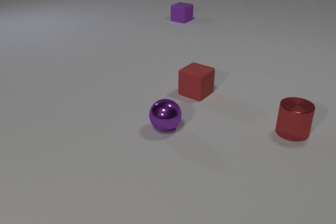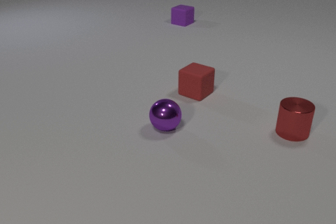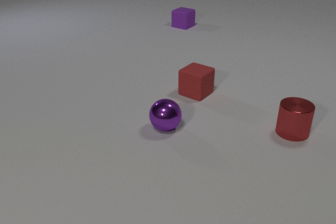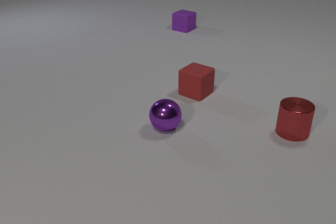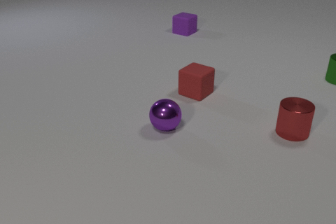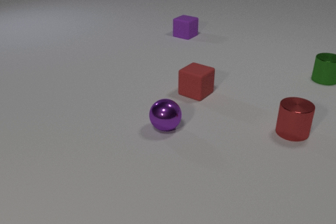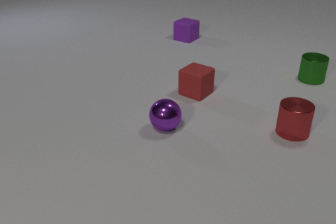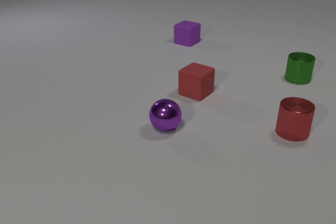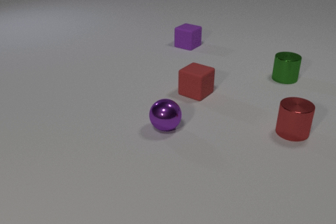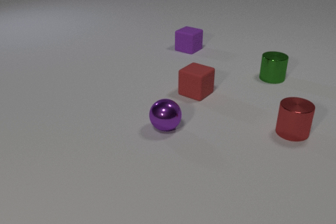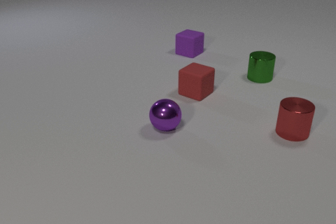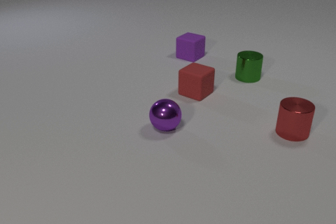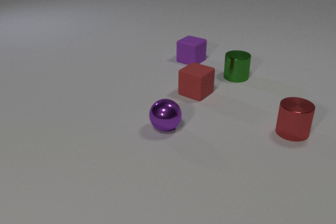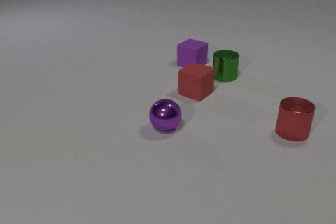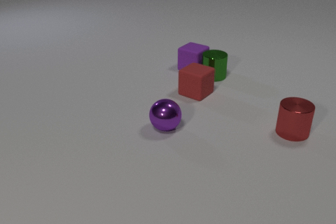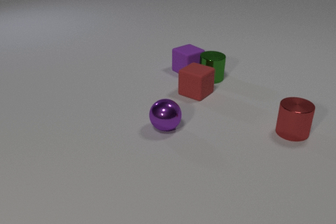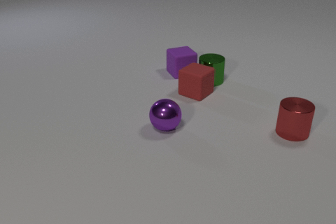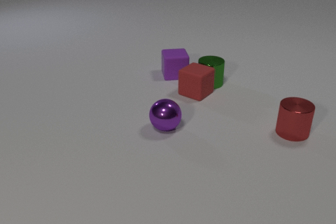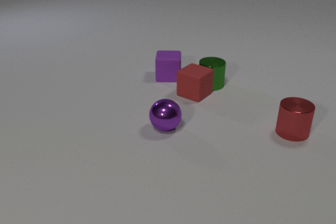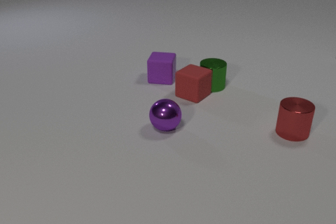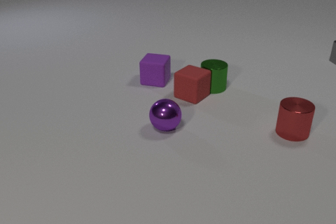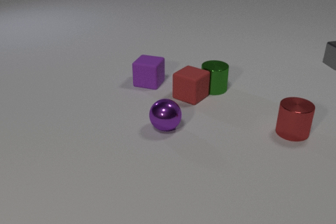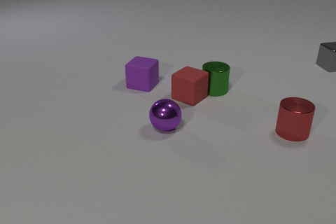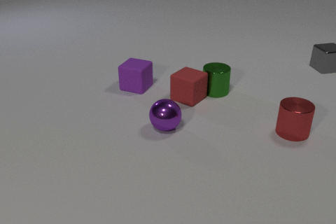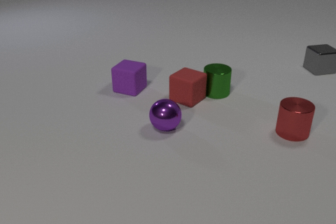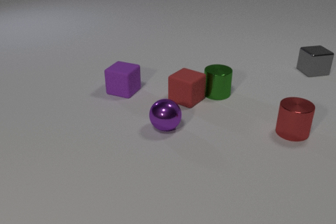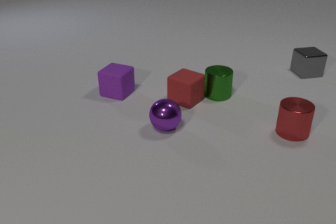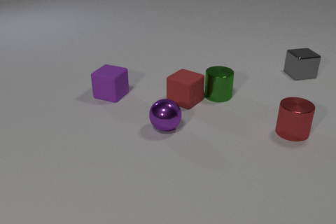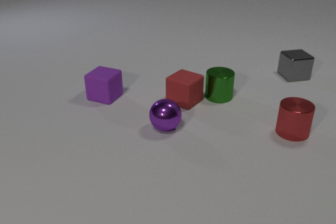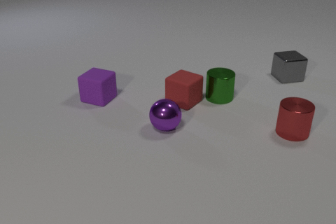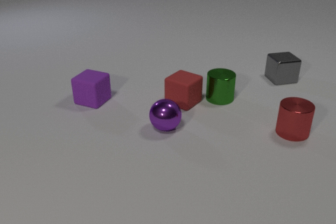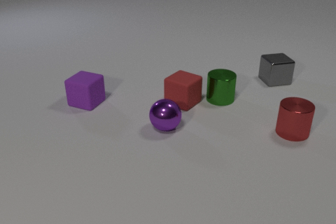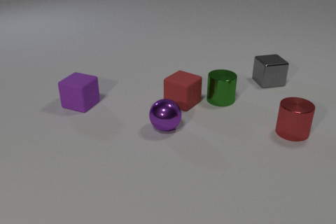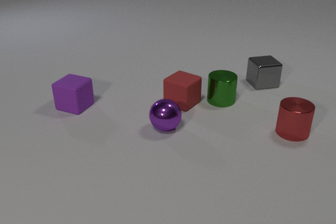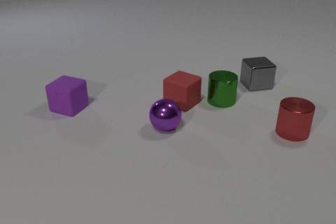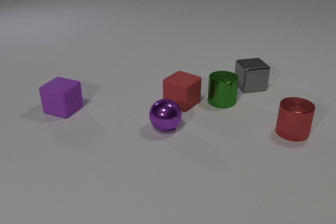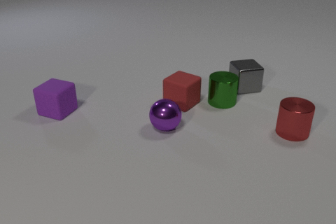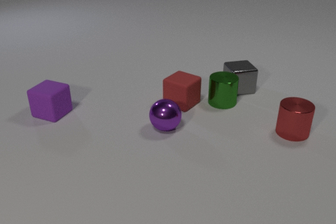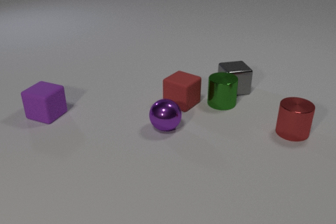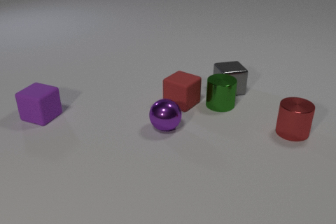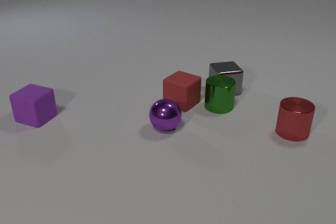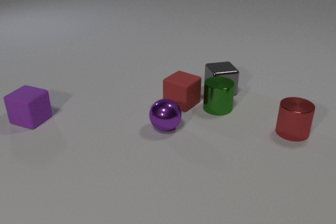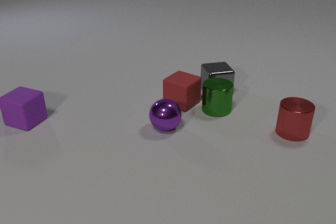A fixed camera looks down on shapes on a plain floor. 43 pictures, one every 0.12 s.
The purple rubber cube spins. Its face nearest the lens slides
to the left.
The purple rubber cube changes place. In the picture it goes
toward the camera.
0.00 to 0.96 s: The green metal cylinder comes in at the right edge, slides to the left. The purple rubber cube slides toward the camera.
0.96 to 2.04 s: The green metal cylinder slides to the left. The purple rubber cube slides toward the camera, spins clockwise seen from above by about 45 degrees, its near face sliding to the left. The green metal cylinder and the purple rubber cube collide. The green metal cylinder and the red rubber cube collide.
2.04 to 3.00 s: The green metal cylinder slides toward the camera. The purple rubber cube slides to the left and toward the camera, spins so that its near face slides to the left, clockwise seen from above. The red rubber cube slides toward the camera and to the left. The gray metal cube comes in at the right edge, slides toward the camera and to the left.
3.00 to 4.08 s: The green metal cylinder slides toward the camera. The purple rubber cube slides to the left and toward the camera. The red rubber cube slides toward the camera. The gray metal cube slides to the left and toward the camera.
4.08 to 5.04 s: The green metal cylinder slides toward the camera. The purple rubber cube slides to the left. The gray metal cube slides to the left and toward the camera. The green metal cylinder and the gray metal cube collide.
How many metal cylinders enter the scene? 1.
How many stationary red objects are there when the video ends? 2.
What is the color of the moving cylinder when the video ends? green.
